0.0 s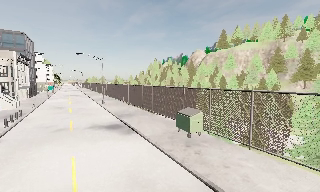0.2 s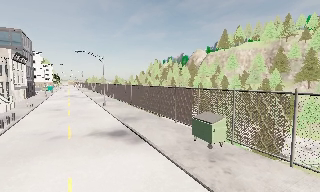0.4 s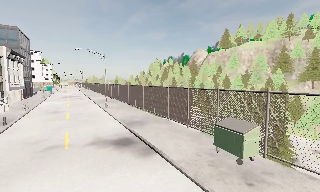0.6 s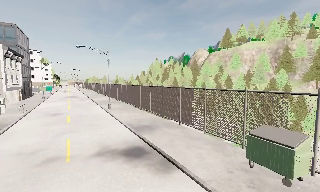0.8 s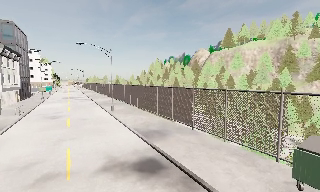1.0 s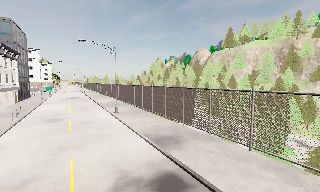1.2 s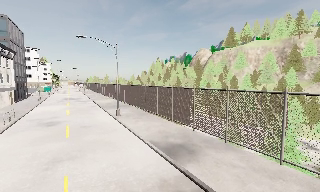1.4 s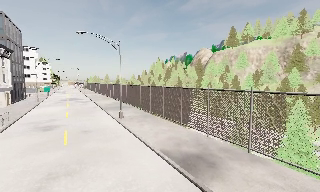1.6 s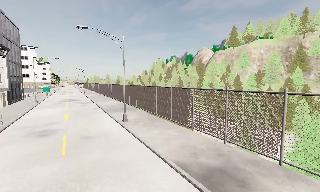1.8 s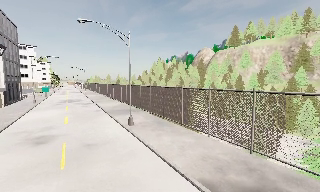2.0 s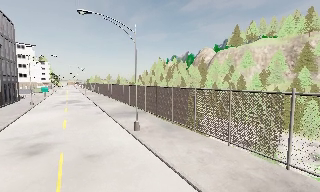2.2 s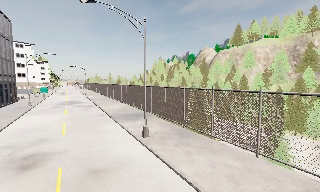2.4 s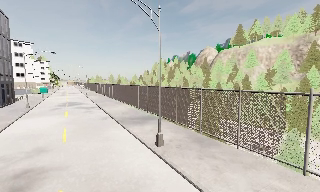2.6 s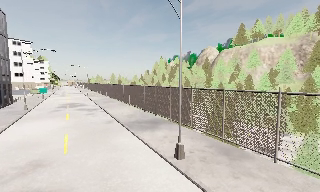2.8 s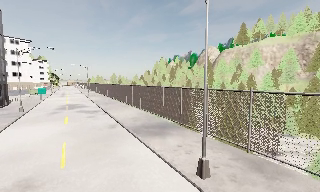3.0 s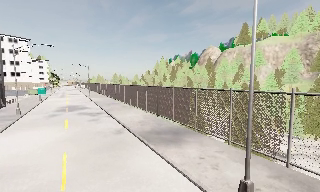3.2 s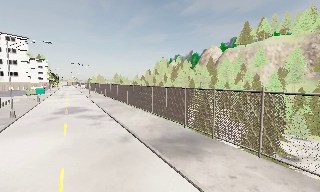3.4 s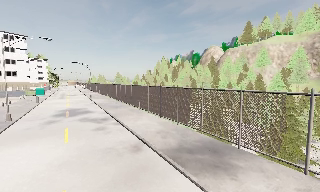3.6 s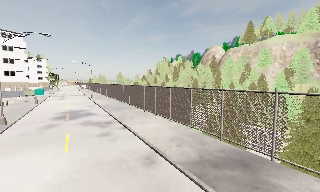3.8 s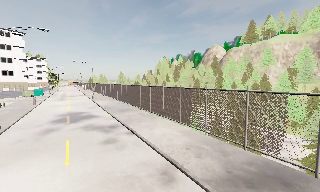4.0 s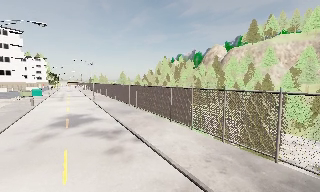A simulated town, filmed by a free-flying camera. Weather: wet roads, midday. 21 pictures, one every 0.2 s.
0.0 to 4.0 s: The camera travels forward and to its left, about 30 m, so what stands in front looms larger.
The film runs forward here.
